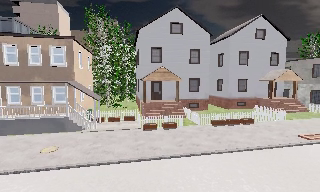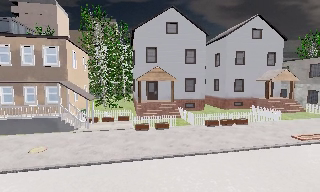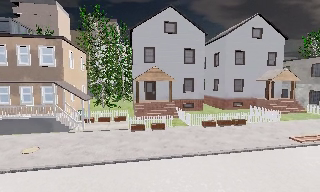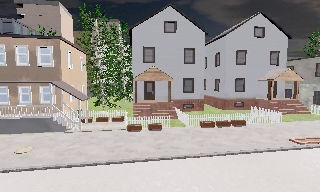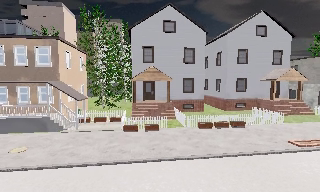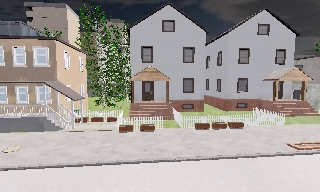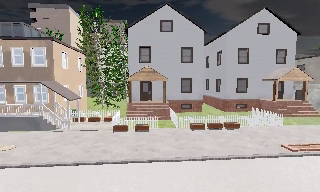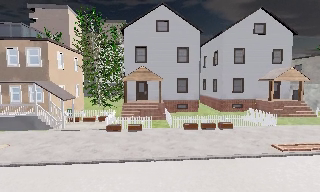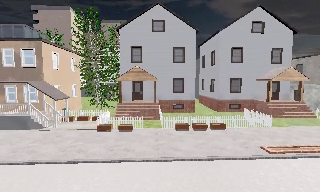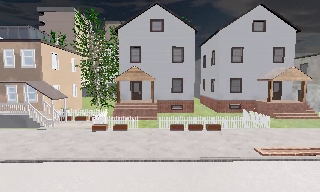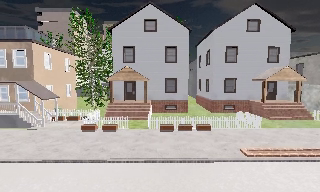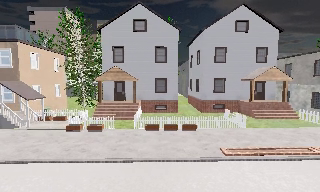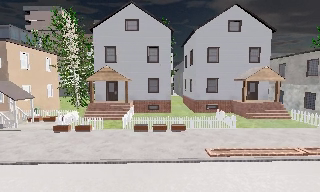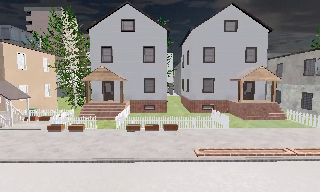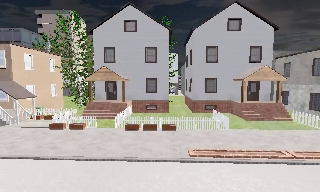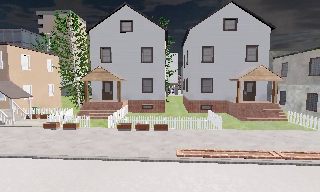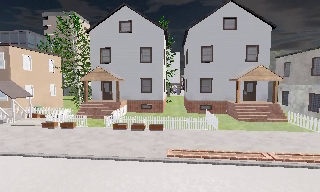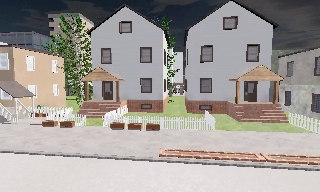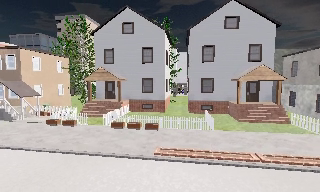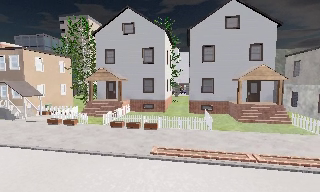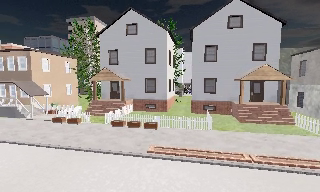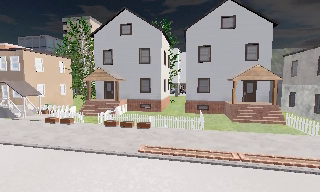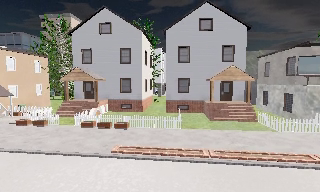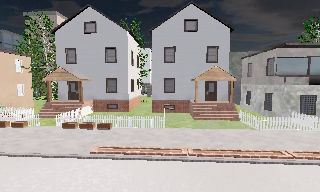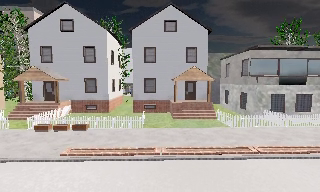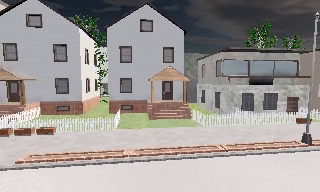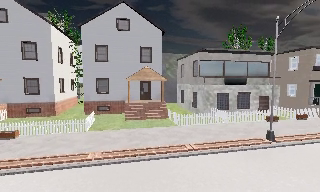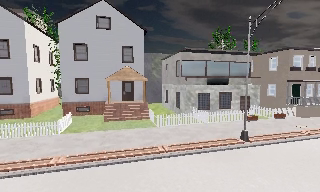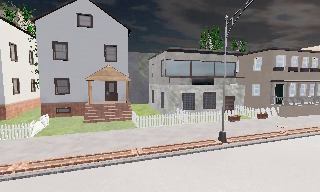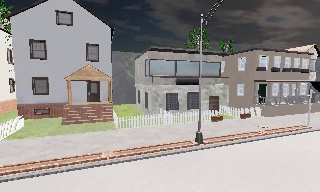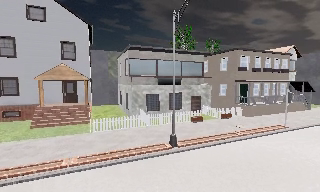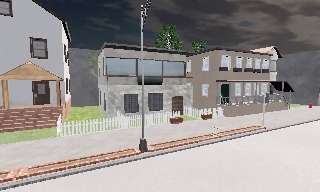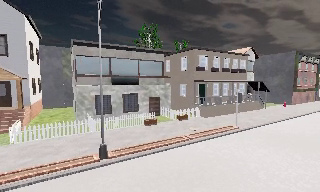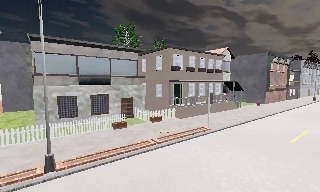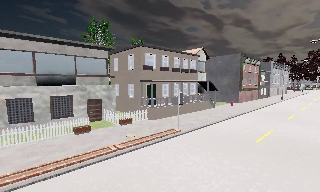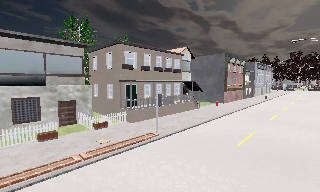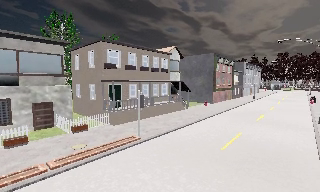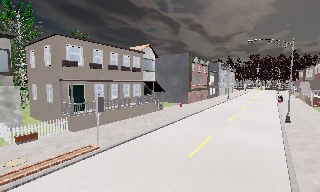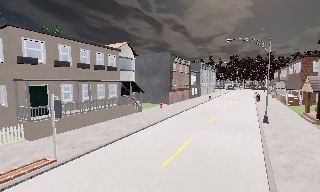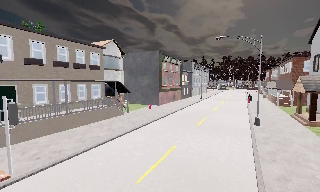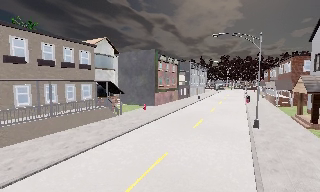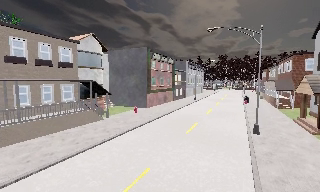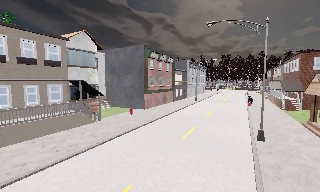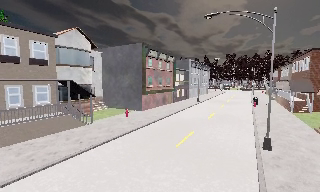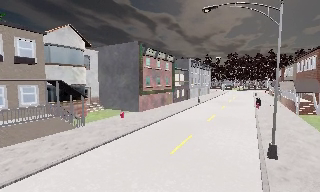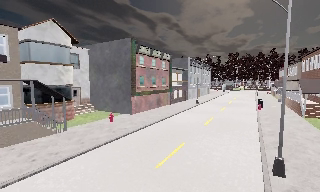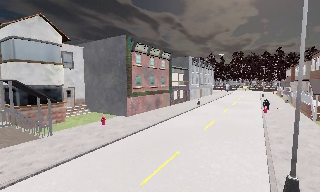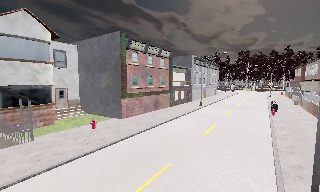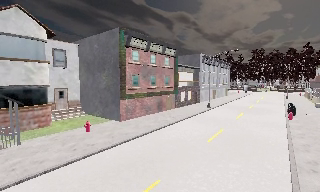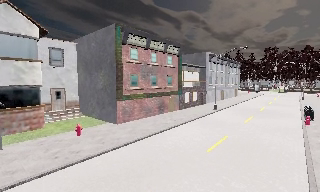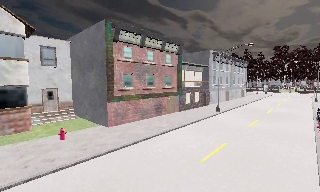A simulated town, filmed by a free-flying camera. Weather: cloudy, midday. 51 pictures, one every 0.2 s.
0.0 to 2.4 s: The camera pans to its left, which is counterclockwise from overhead, by about 10 degrees. It travels to its right, about 9 m, so close, fixed things drift to the left.
2.4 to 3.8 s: The camera pans to its left, which is counterclockwise from overhead, by about 10 degrees. It travels to its right, about 4.5 m.
3.8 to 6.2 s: The camera pans to its right, which is clockwise from overhead, by about 35 degrees. It travels to its right, about 10 m, so close, fixed things drift to the left. It gains speed.
6.2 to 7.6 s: The scene slides to the left, as the camera pans about 35 degrees to its right. It travels to its right and forward, about 9 m, so close, fixed things drift to the left.
7.6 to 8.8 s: The camera travels forward and to its right, about 8 m, so what stands in front looms larger.
8.8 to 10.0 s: The camera pans to its left, which is counterclockwise from overhead, by about 15 degrees. It travels forward and to its right, about 9 m, so what stands in front looms larger.
The film runs forward here.
